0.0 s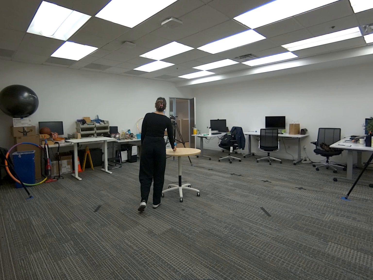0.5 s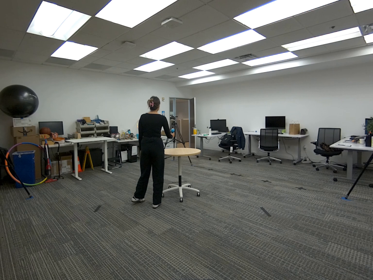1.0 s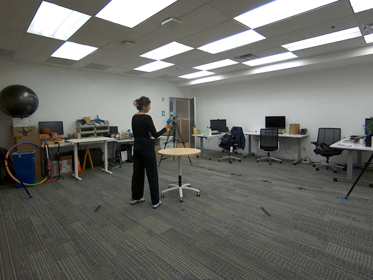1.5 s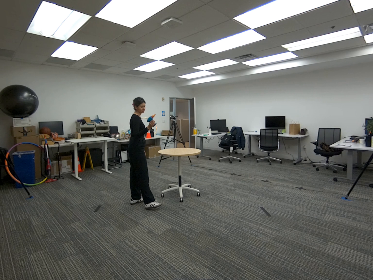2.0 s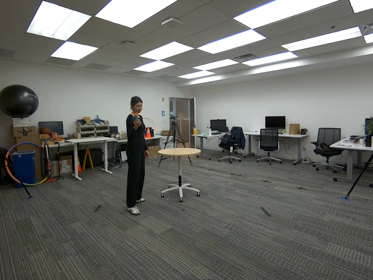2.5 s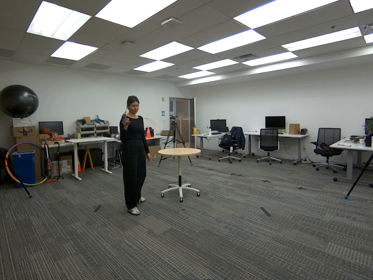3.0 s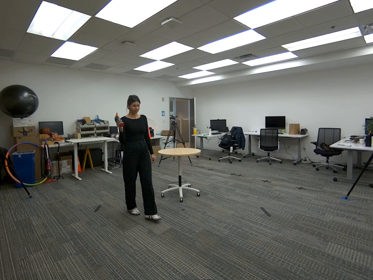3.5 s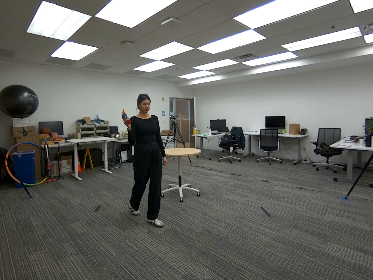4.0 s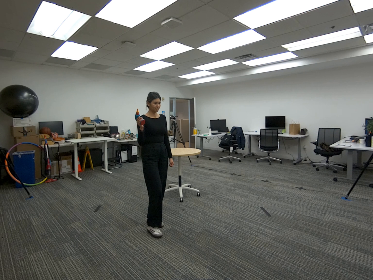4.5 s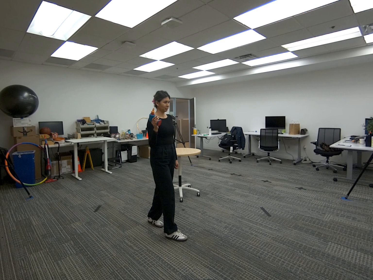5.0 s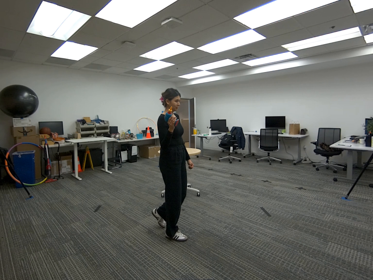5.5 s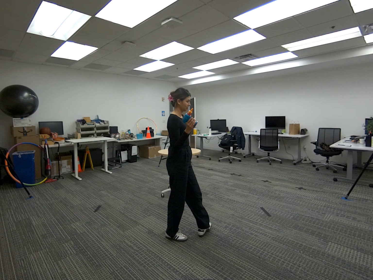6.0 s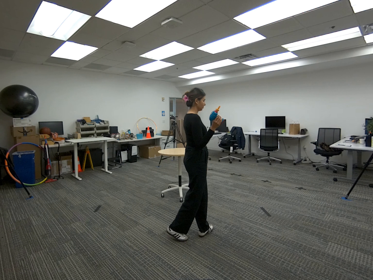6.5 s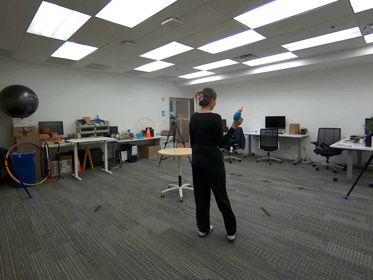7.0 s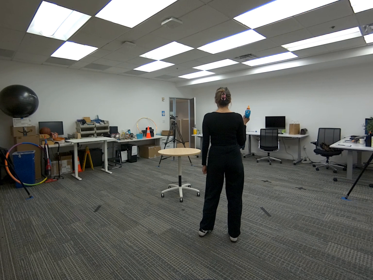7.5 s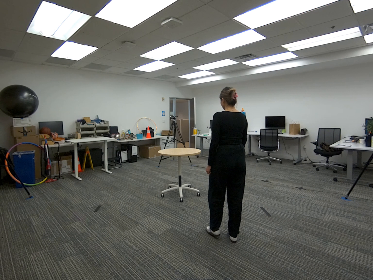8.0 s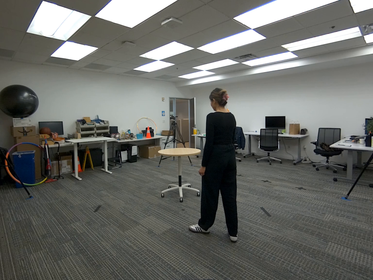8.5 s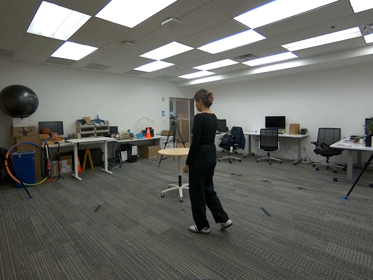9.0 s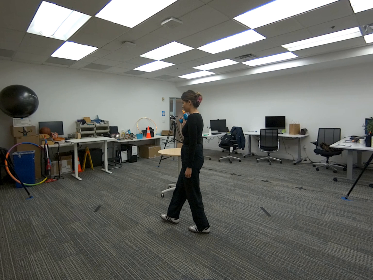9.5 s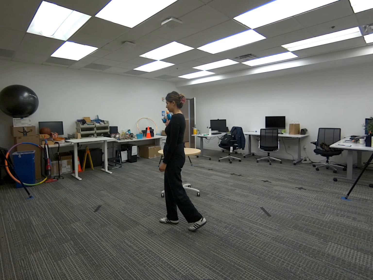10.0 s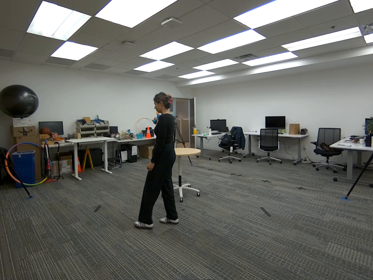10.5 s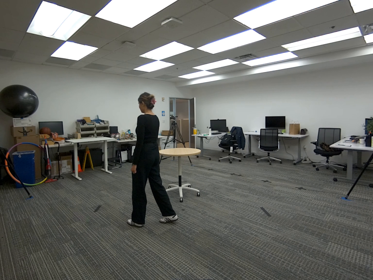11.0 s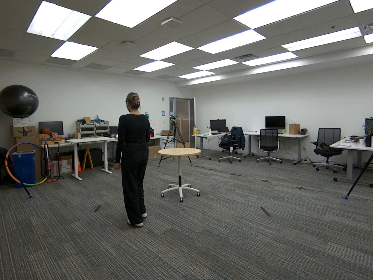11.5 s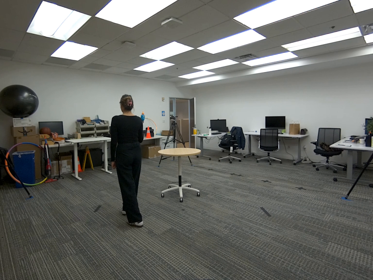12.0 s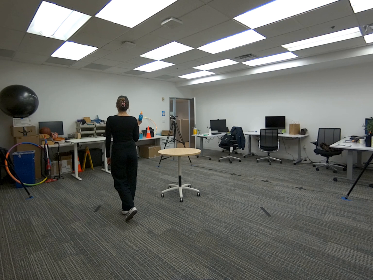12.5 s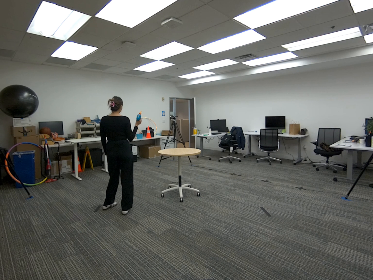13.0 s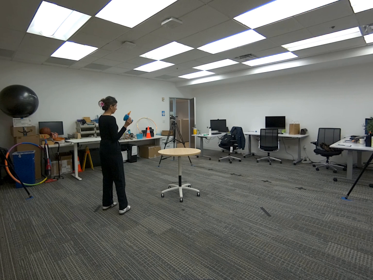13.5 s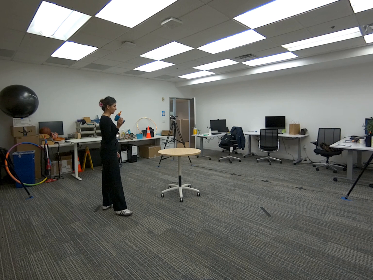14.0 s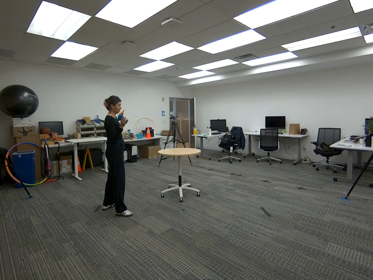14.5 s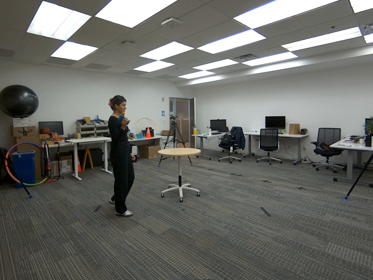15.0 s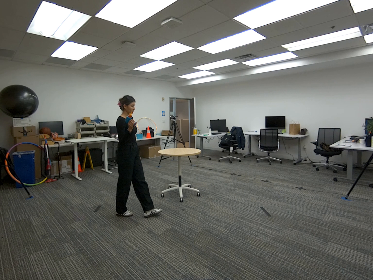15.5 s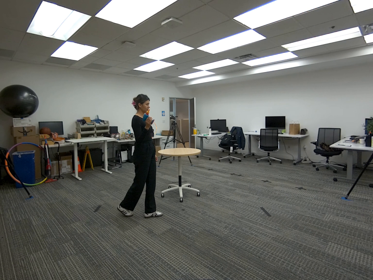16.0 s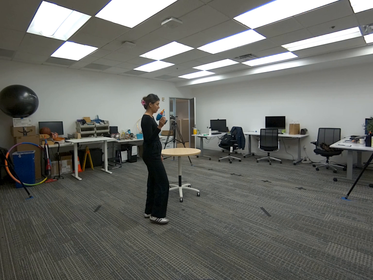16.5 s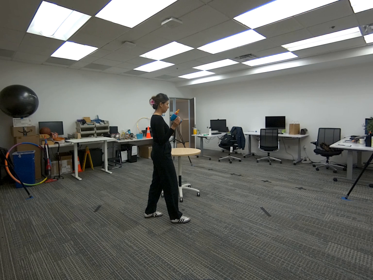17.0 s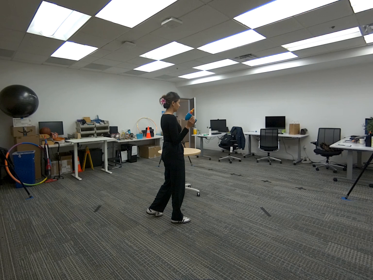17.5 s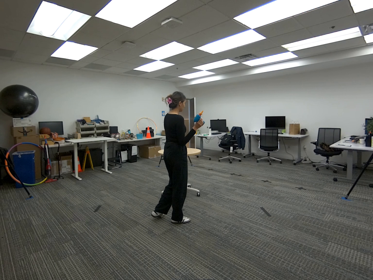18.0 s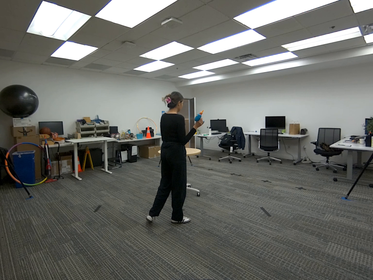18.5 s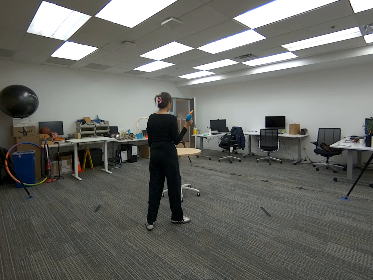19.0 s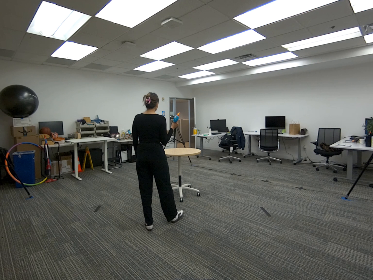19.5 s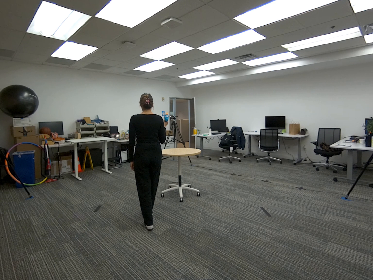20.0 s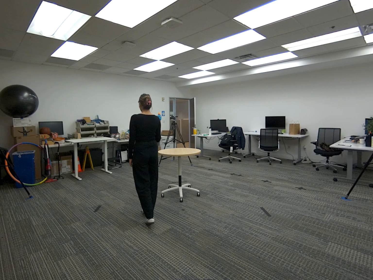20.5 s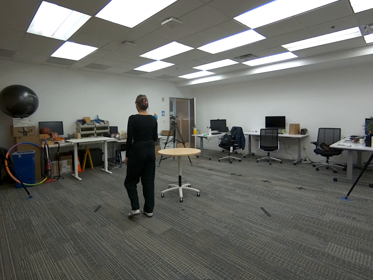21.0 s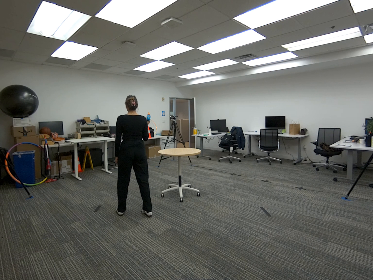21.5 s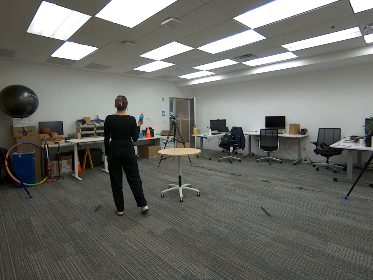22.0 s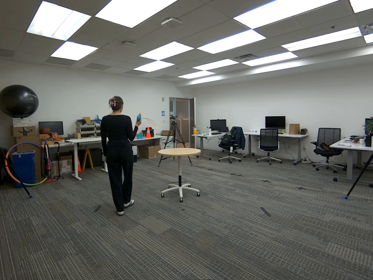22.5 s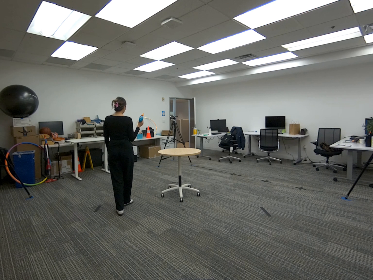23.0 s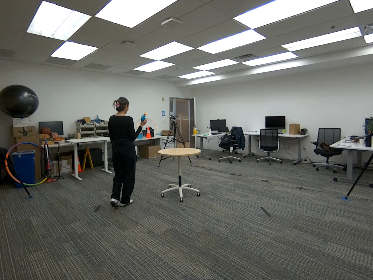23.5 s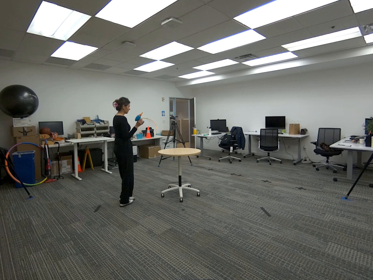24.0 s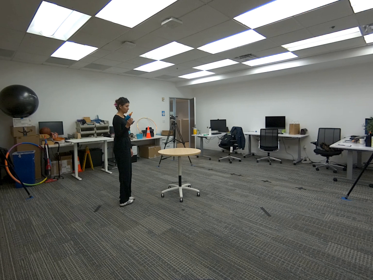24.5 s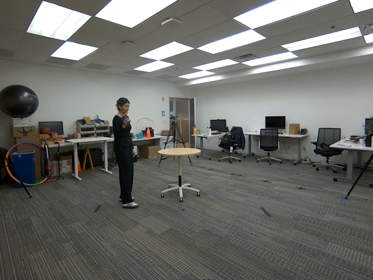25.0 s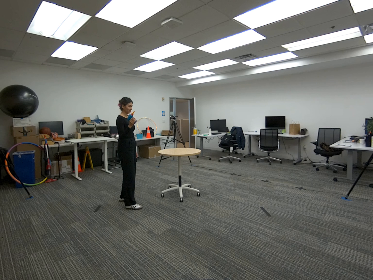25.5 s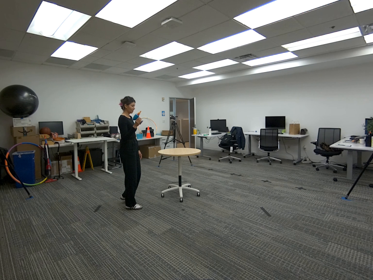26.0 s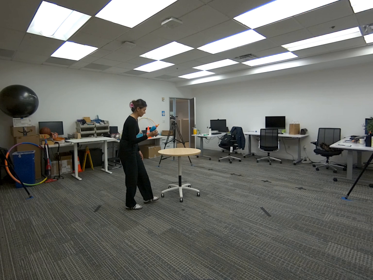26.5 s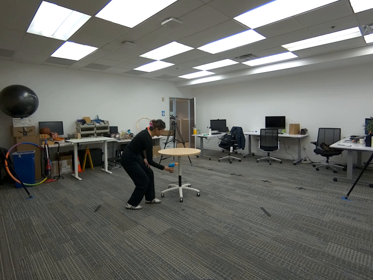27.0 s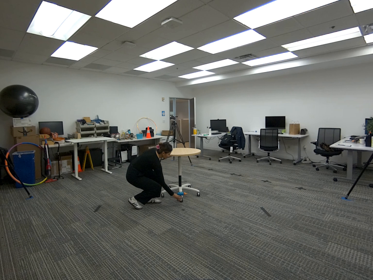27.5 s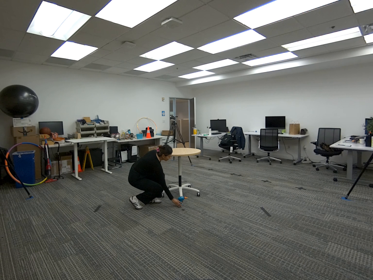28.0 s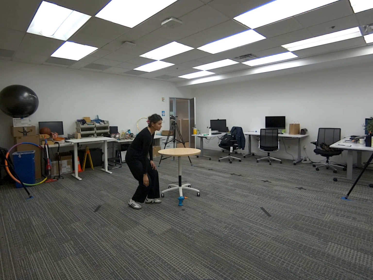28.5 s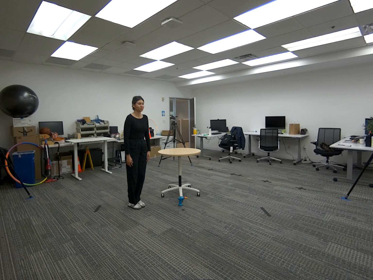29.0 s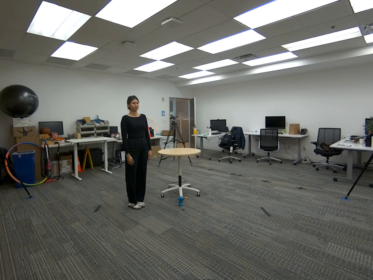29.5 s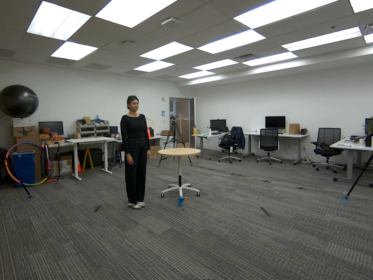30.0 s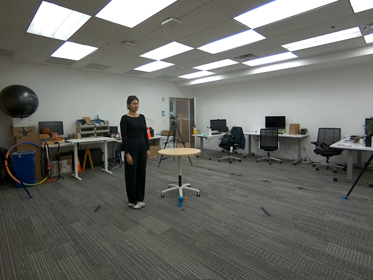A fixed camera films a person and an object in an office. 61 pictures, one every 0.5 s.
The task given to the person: Walk over to the round table and pick up the toy drill from the table and place on the ground.
